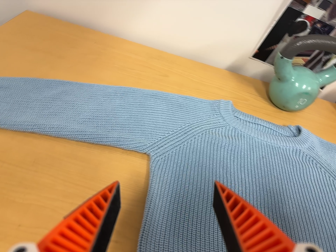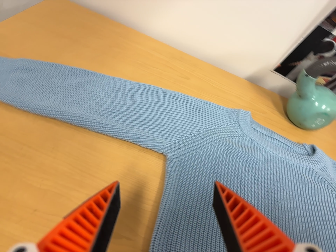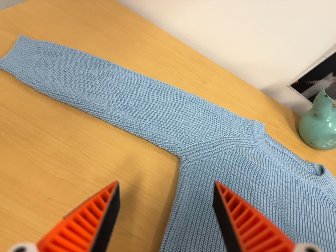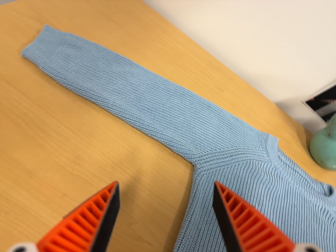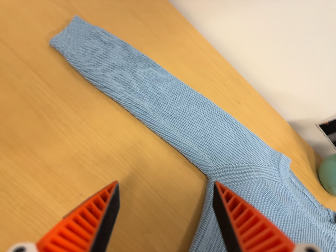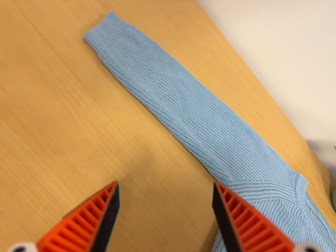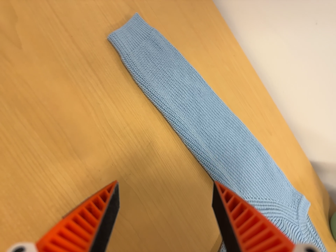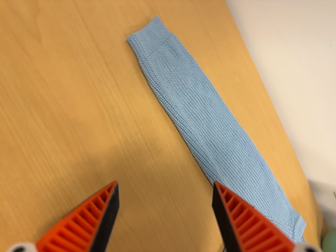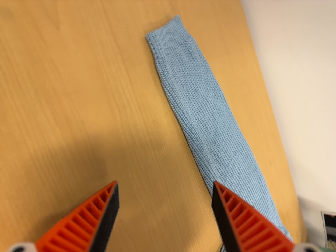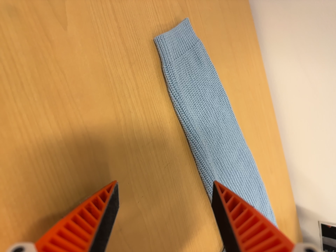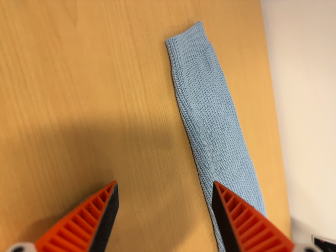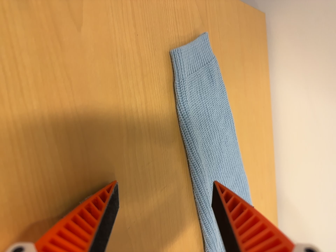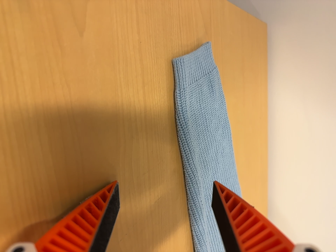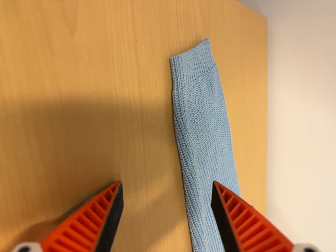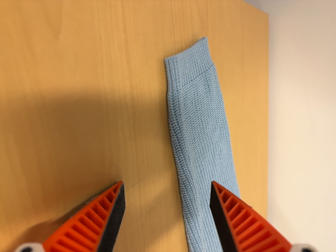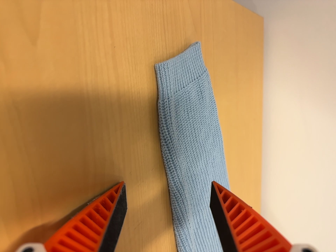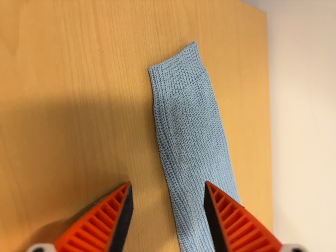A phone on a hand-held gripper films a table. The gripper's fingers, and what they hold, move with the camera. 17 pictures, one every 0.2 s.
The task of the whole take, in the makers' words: left arm across.
0.0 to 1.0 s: The camera travels to its left, about 16 cm, so close, fixed things drift to the right. It rolls about its line of sight by about 35 degrees, and the scene rotates clockwise.
1.0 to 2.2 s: The camera travels to its left, toward the top of its view and forward, about 12 cm. It rolls about its line of sight by about 30 degrees, and the scene rotates clockwise.
2.2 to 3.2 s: The camera travels forward and toward the top of its view, about 7 cm, so what stands in front looms larger.
The film runs forward here.
